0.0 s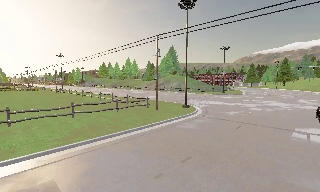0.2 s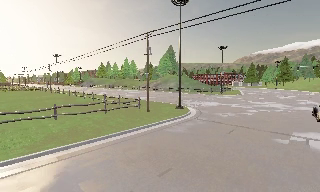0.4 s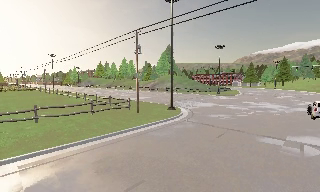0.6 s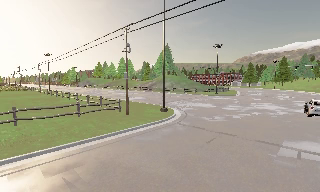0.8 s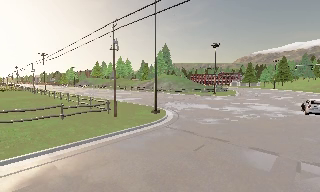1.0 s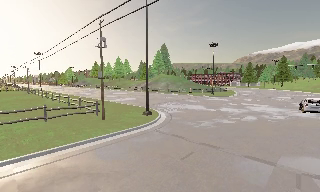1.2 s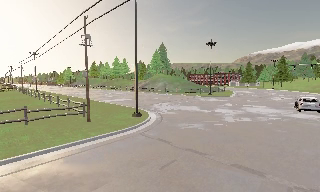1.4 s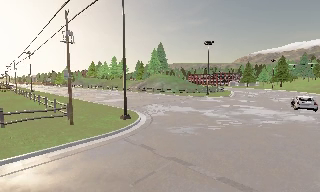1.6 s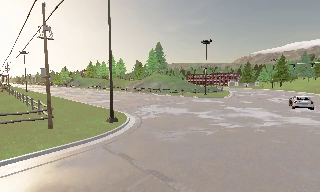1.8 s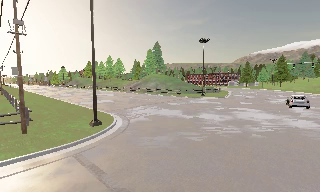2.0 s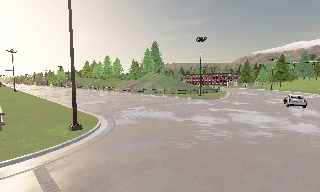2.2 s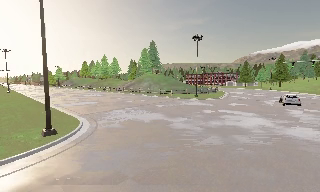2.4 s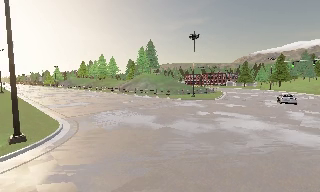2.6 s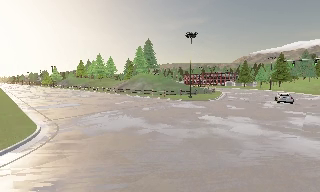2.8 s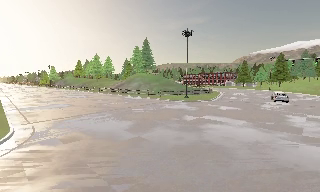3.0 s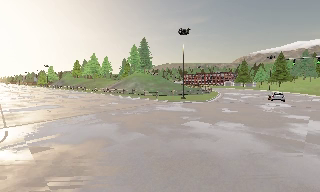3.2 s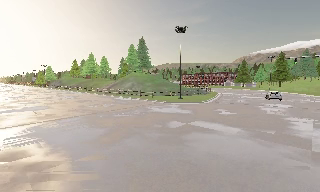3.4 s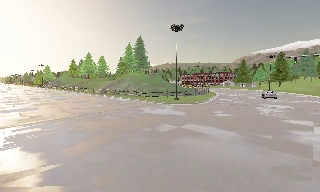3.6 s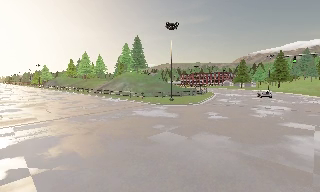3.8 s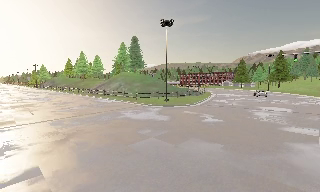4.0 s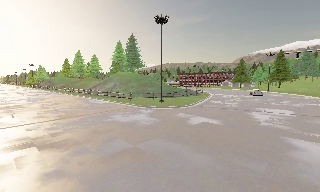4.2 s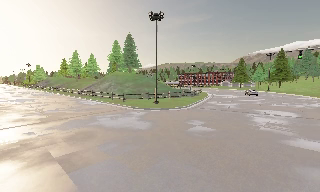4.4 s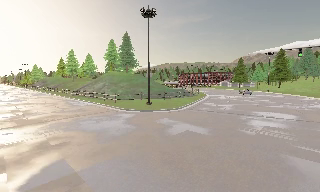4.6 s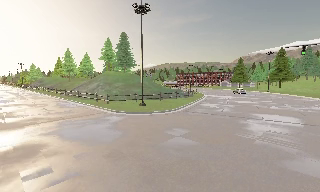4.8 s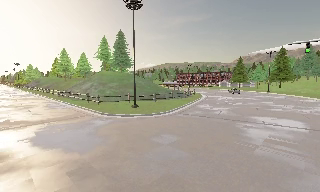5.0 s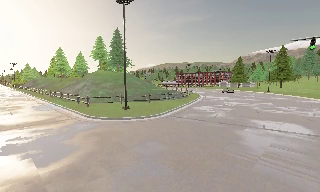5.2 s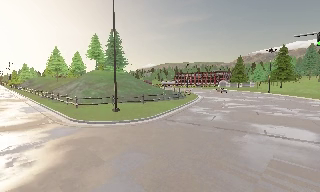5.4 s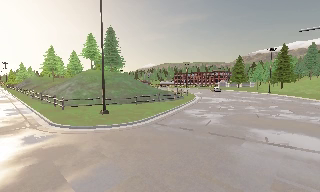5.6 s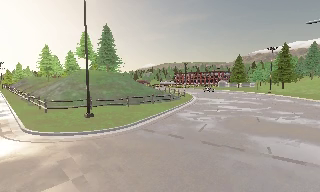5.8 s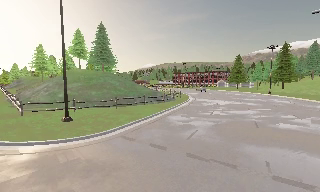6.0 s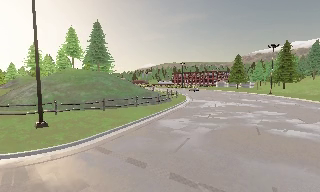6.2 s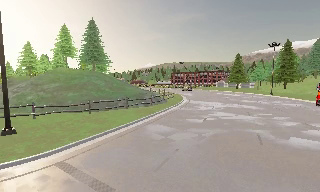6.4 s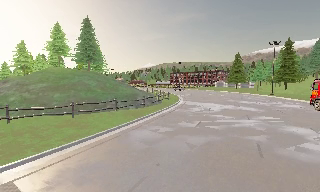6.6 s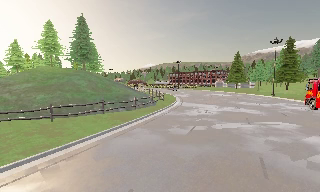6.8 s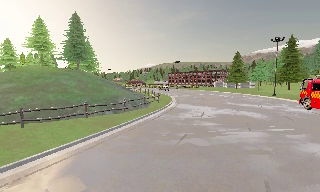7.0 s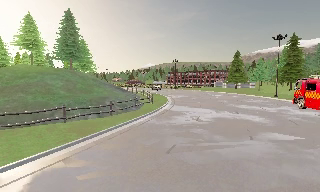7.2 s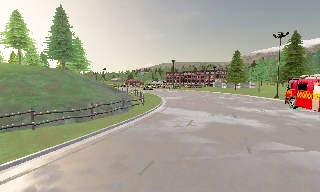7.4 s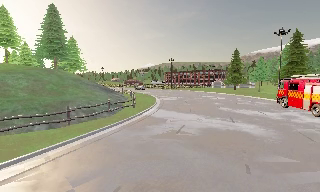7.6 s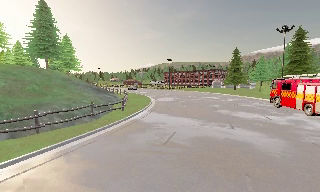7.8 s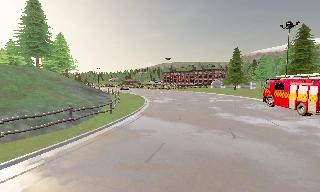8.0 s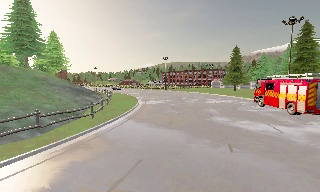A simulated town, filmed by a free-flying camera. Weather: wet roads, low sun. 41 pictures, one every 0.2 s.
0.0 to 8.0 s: The camera travels forward and to its right, about 60 m, so what stands in front looms larger.
The film runs forward here.
